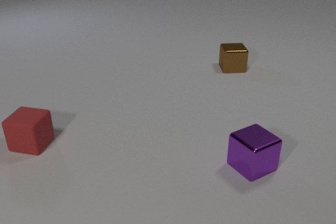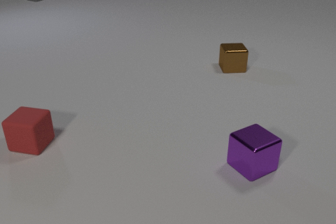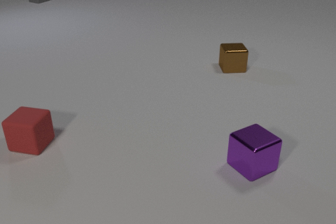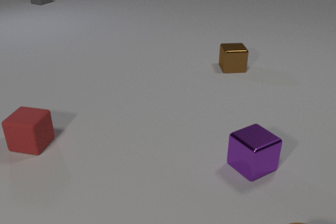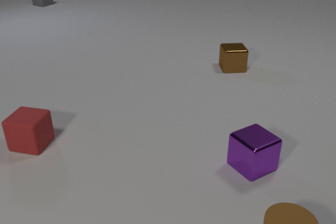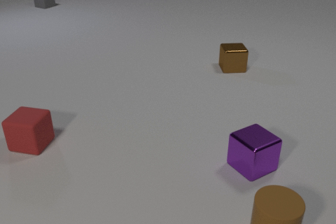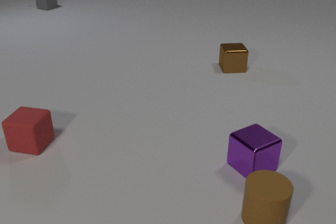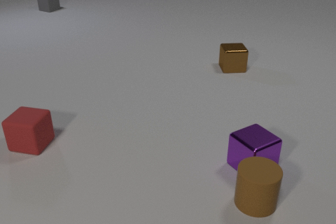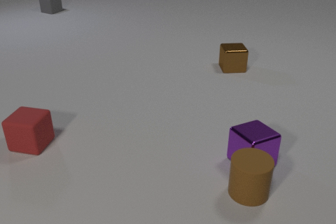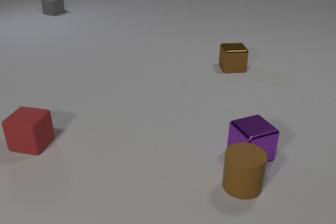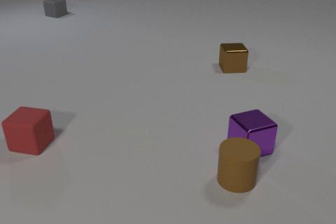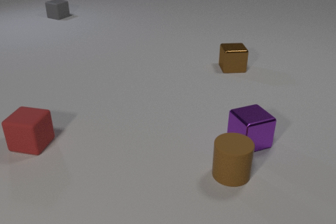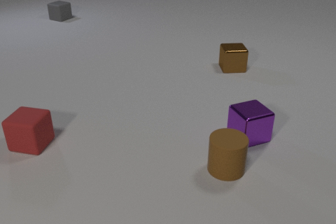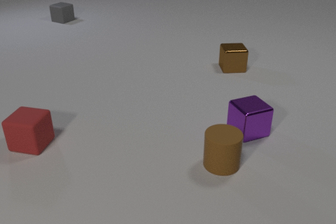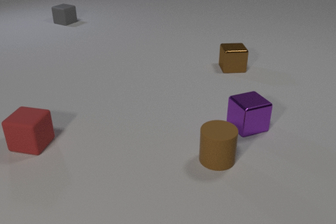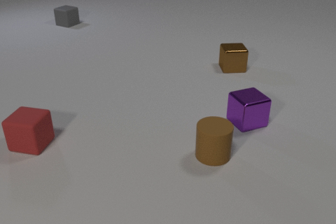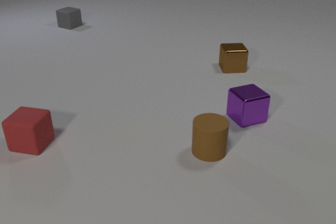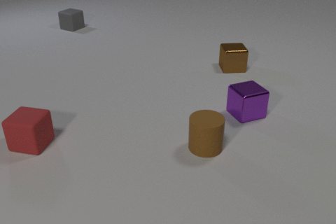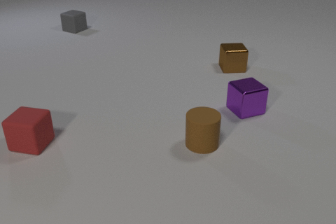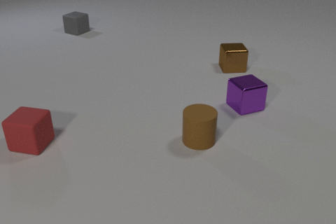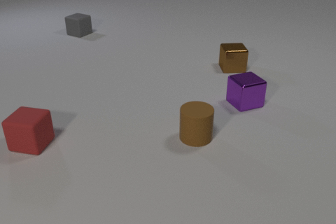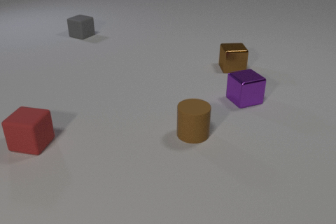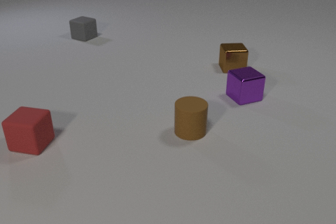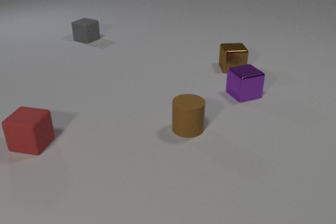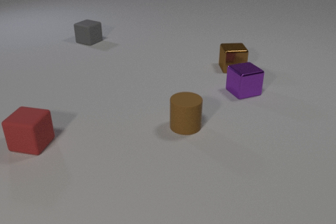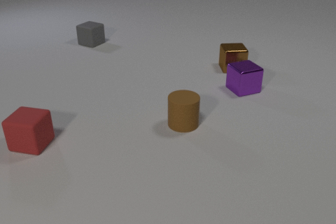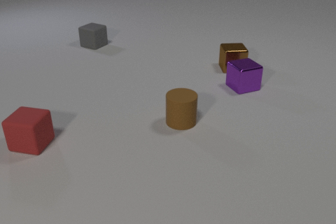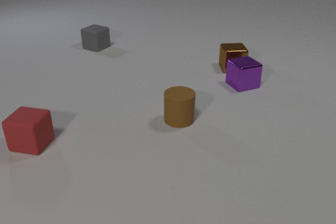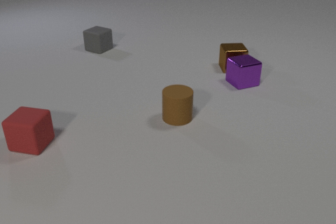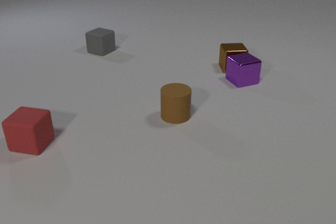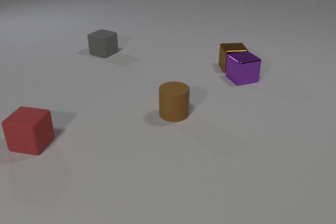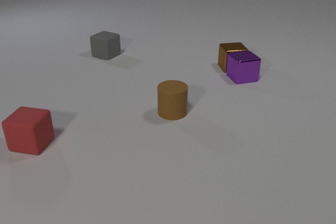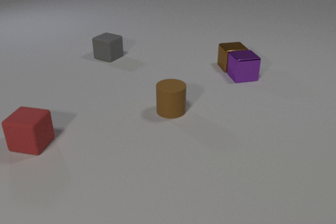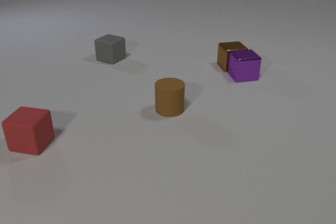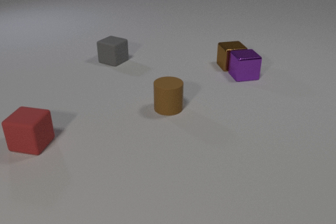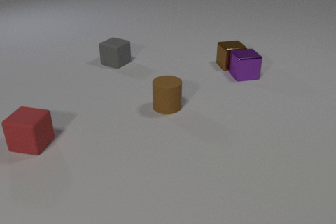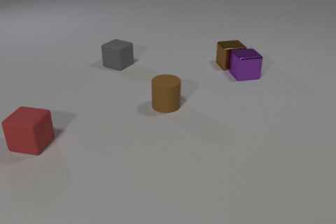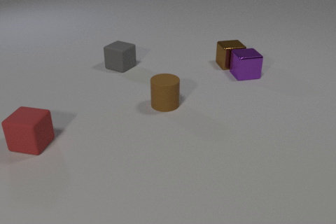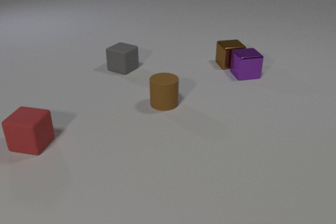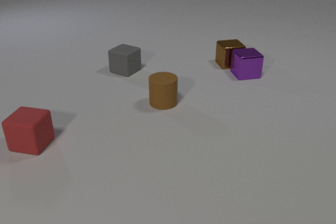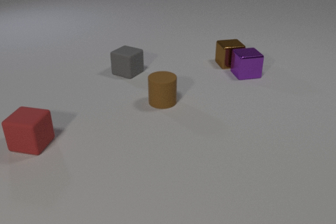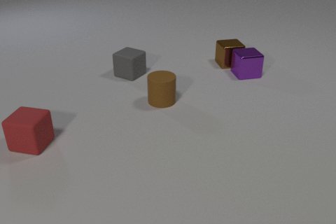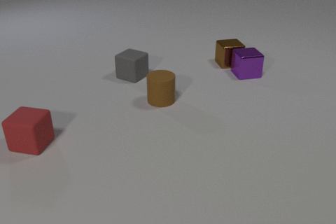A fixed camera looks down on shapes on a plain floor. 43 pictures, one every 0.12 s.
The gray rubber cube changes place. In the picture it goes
toward the camera.
The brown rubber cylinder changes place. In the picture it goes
away from the camera.
0.00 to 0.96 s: The brown rubber cylinder comes in at the bottom edge, slides away from the camera and to the left. The gray rubber cube slides toward the camera. The brown rubber cylinder and the purple metal cube collide.
0.96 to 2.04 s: The brown rubber cylinder slides away from the camera and to the left. The purple metal cube slides away from the camera. The gray rubber cube slides toward the camera.
2.04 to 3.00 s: The brown rubber cylinder slides away from the camera and to the left. The purple metal cube slides away from the camera. The gray rubber cube slides toward the camera.
3.00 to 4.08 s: The brown rubber cylinder slides away from the camera and to the left. The purple metal cube slides away from the camera. The brown metal cube slides away from the camera. The gray rubber cube slides toward the camera. The purple metal cube and the brown metal cube collide.
4.08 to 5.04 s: The brown rubber cylinder slides away from the camera and to the left. The purple metal cube slides away from the camera. The brown metal cube slides away from the camera. The gray rubber cube slides toward the camera and to the right.
What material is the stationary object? rubber.
How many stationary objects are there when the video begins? 3.
What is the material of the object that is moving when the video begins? rubber.
